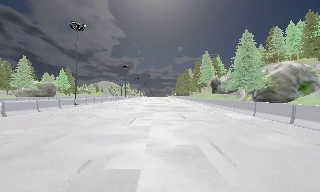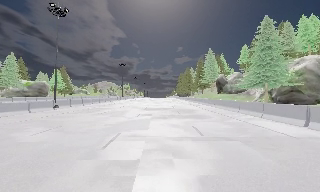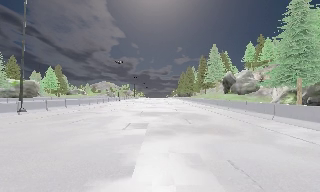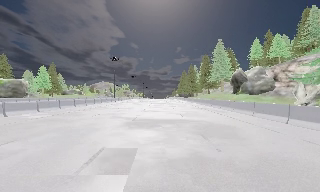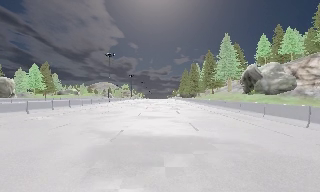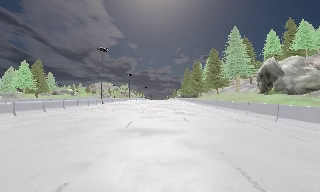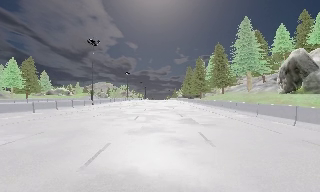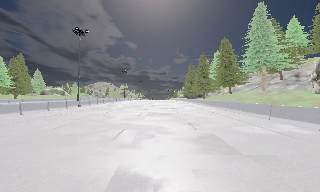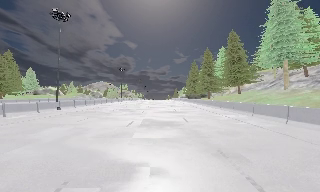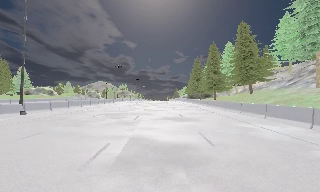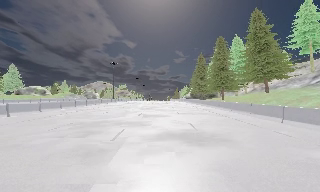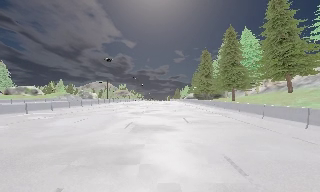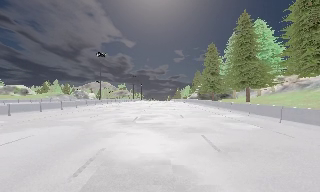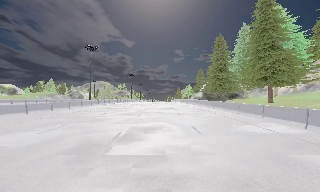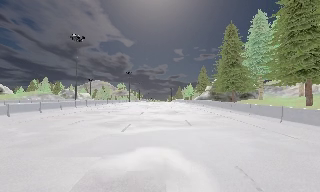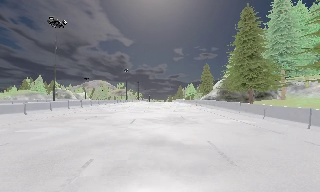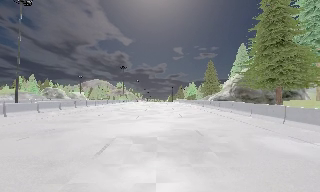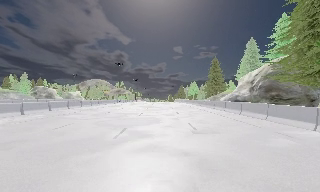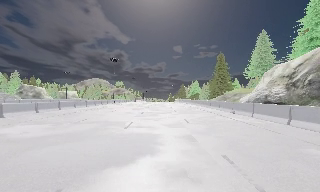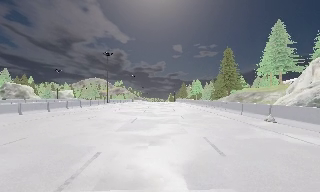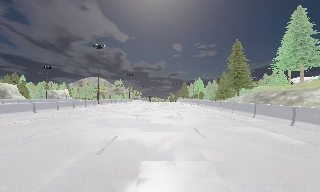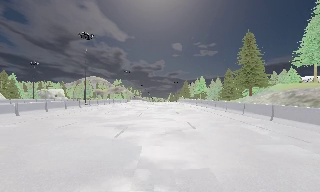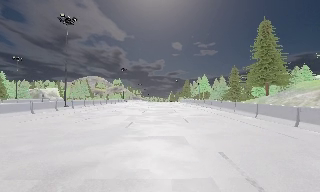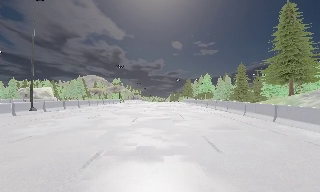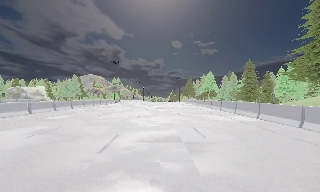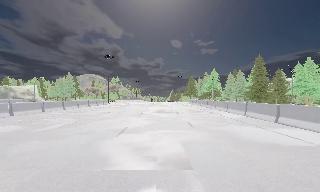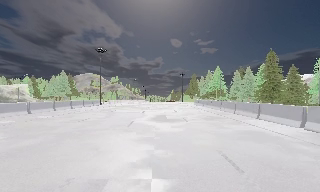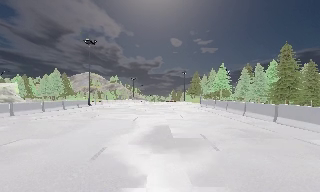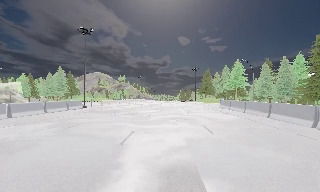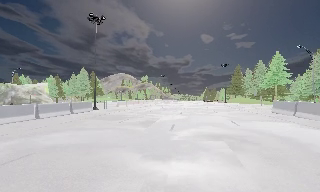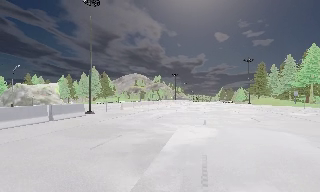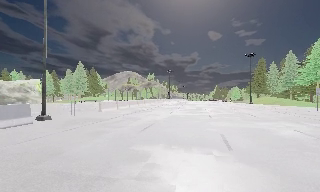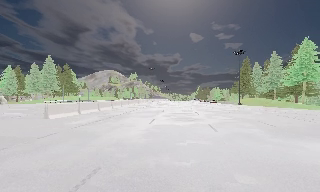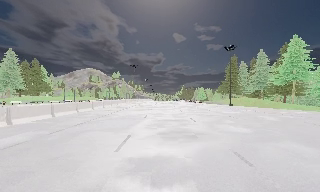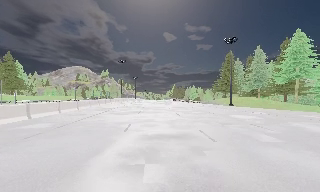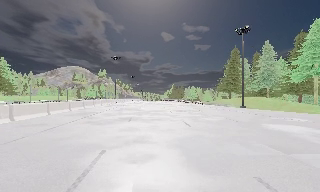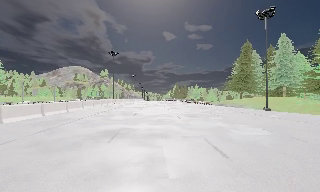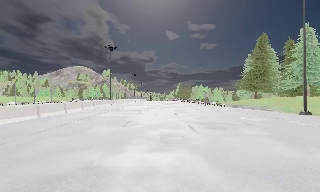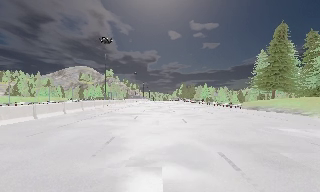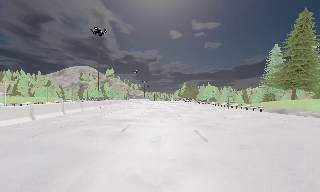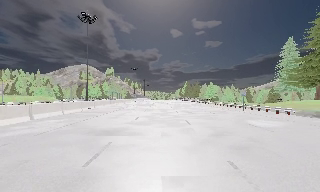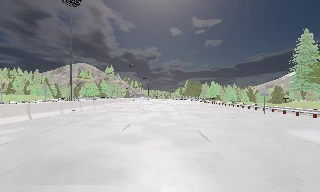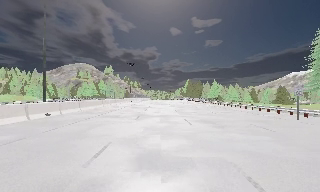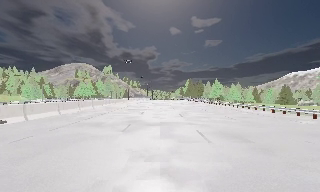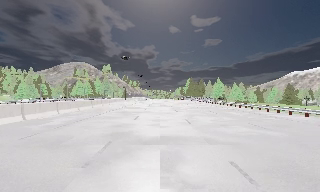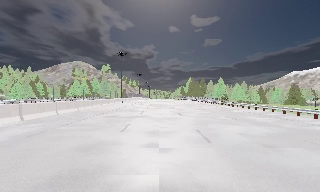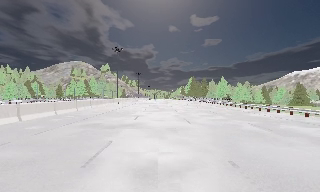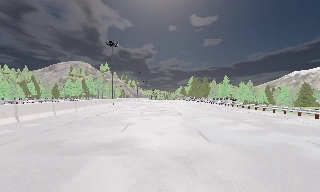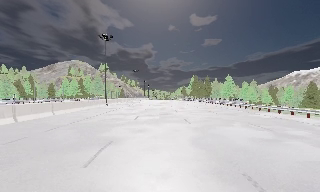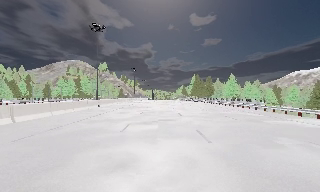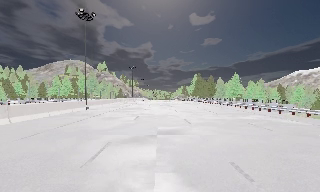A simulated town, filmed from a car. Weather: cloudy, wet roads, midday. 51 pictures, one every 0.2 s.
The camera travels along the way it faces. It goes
forward.
0.0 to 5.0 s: The camera travels forward, about 125 m, so what stands in front looms larger.
5.0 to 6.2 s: The camera swings to its left by about 15 degrees, and the scene slides to the right. It travels forward, about 30 m, so what stands in front looms larger.
6.2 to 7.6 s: The camera swings to its right by about 15 degrees, and the scene slides to the left. It travels forward, about 30 m, so what stands in front looms larger.
7.6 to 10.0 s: The camera travels forward, about 45 m, so what stands in front looms larger.
The film runs forward here.
